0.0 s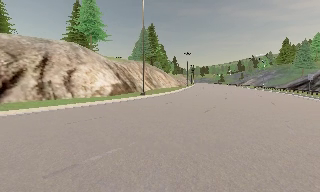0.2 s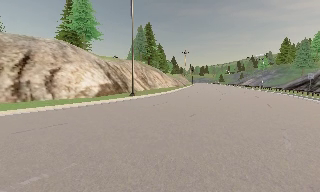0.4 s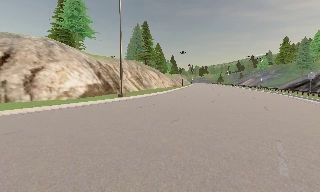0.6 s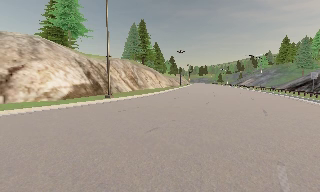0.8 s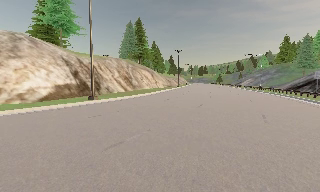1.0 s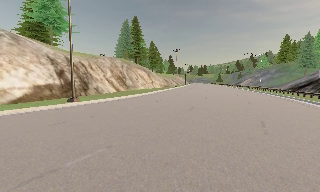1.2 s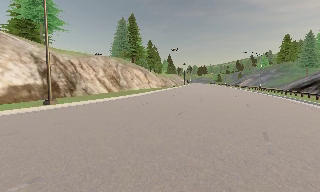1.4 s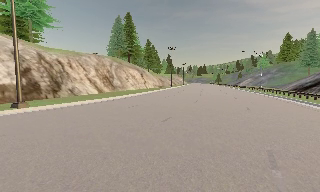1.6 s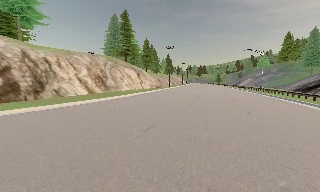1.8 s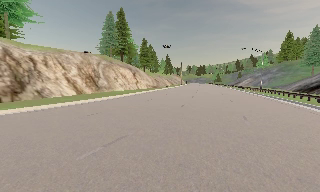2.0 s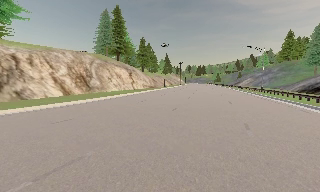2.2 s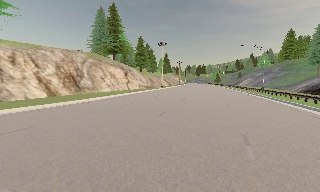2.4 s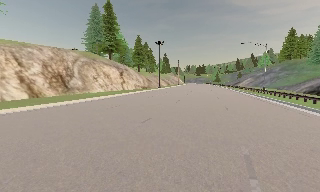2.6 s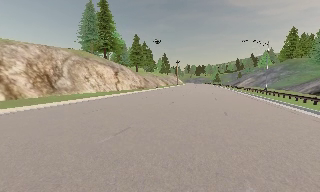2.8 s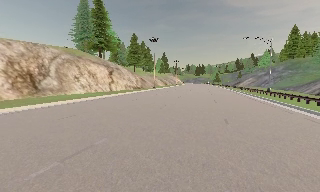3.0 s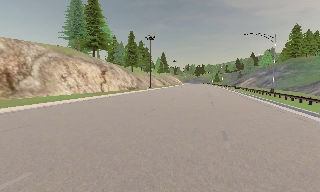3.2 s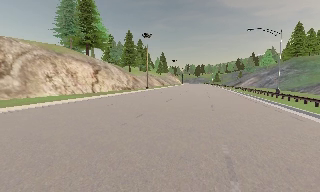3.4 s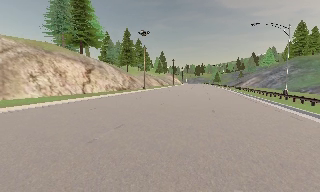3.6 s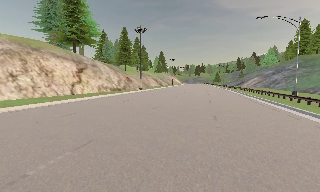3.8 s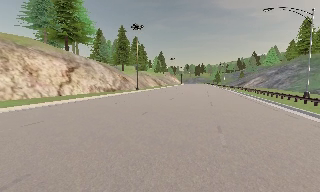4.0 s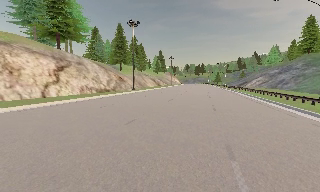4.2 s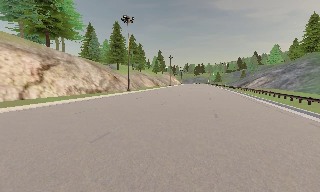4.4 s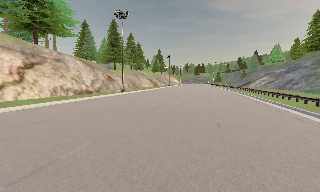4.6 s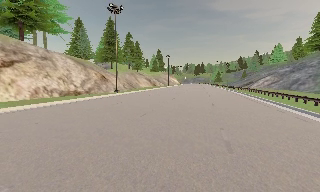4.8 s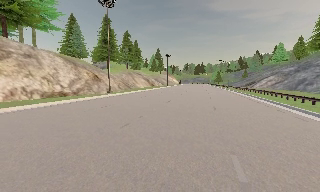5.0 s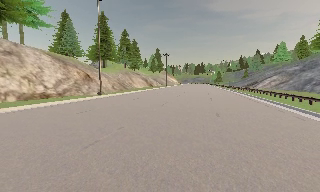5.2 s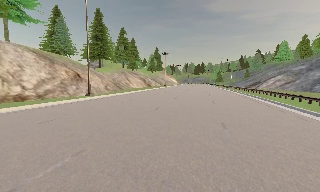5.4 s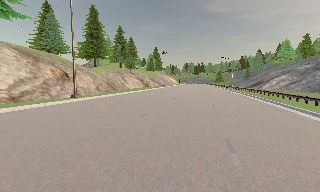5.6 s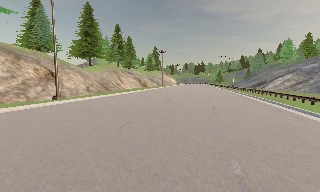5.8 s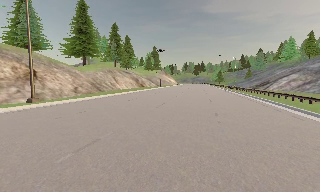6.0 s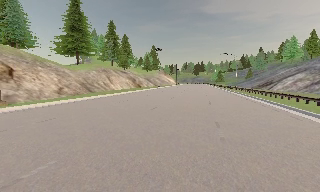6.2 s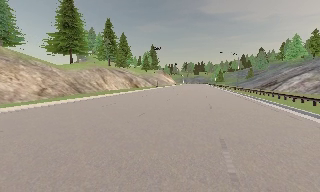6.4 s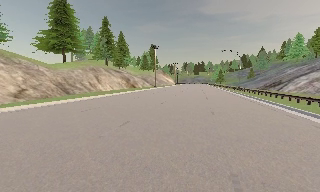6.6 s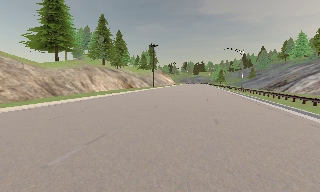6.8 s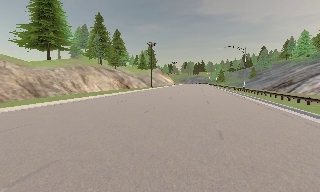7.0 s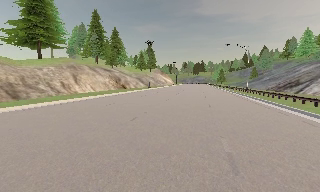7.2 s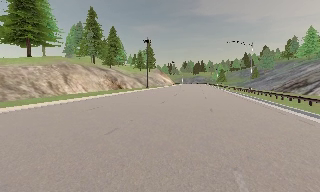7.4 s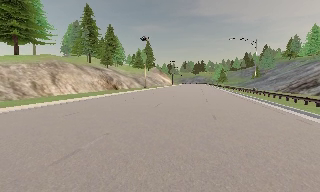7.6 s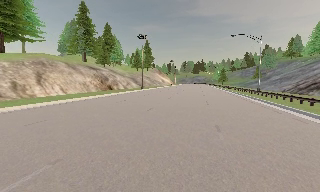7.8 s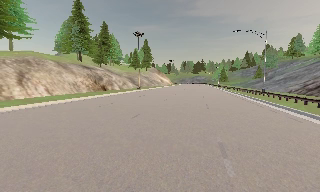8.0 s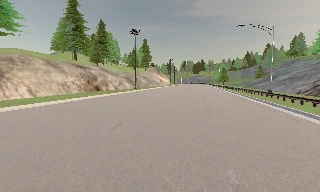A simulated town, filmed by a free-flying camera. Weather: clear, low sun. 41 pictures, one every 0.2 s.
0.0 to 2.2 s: The camera travels forward and to its right, about 17 m, so what stands in front looms larger.
2.2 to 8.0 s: The camera travels forward, about 55 m, so what stands in front looms larger.
The film runs forward here.
